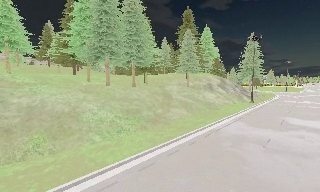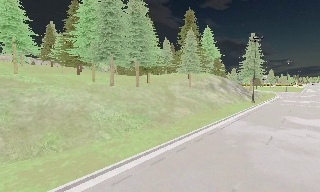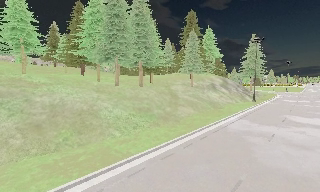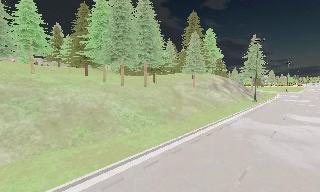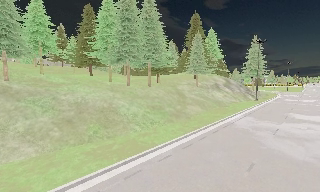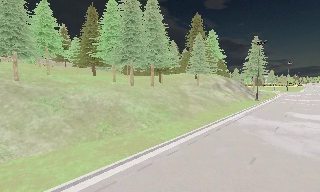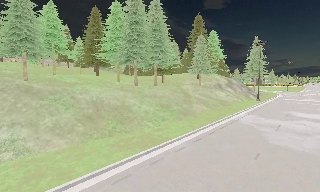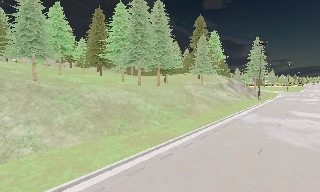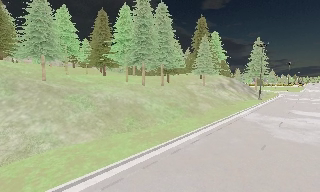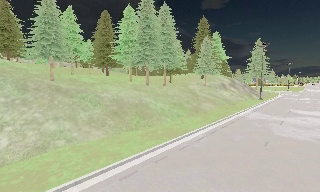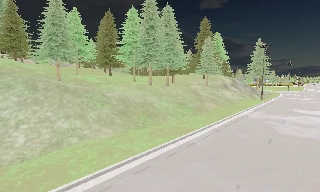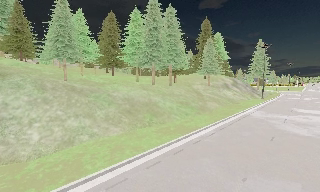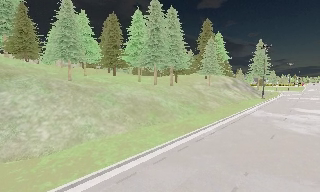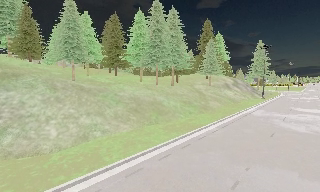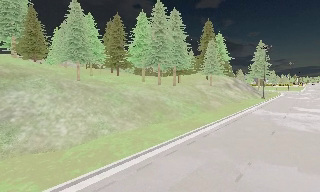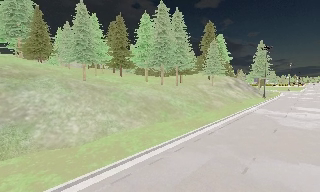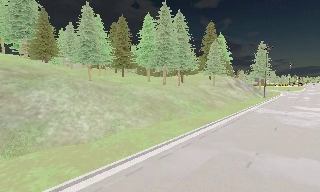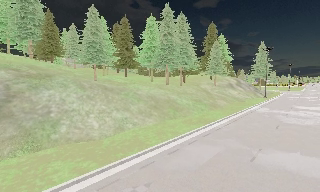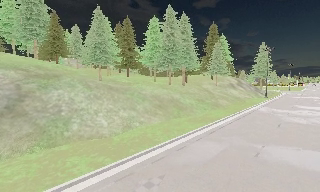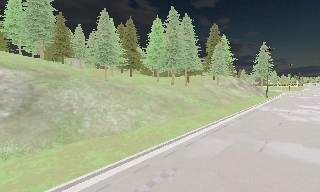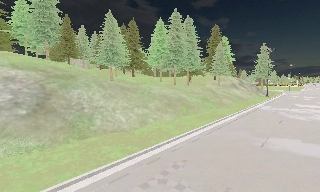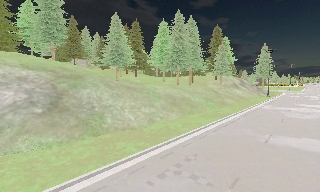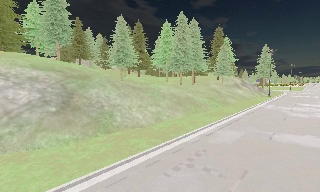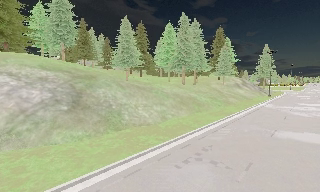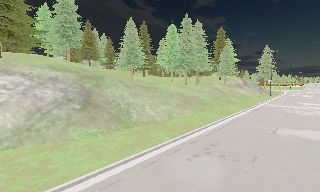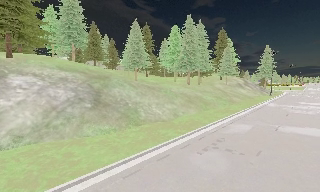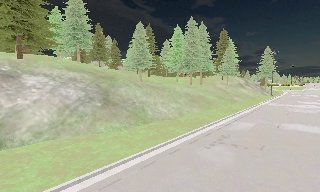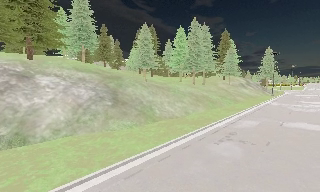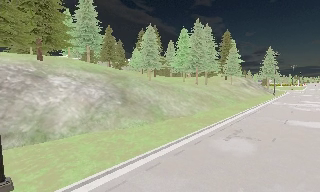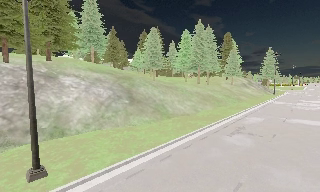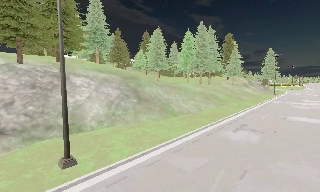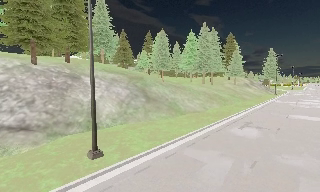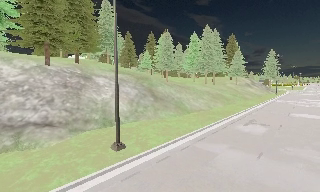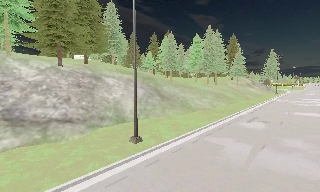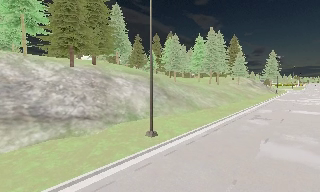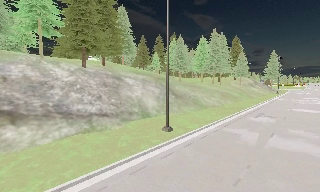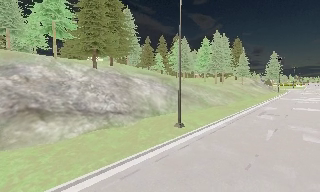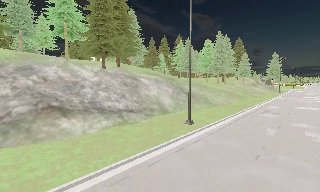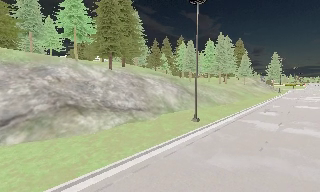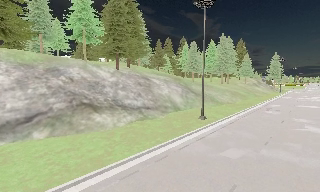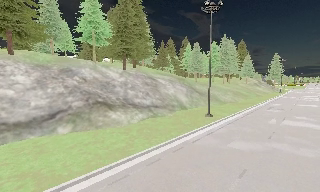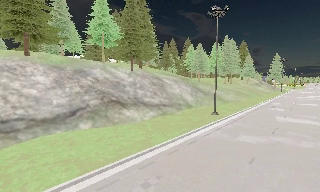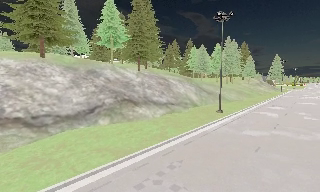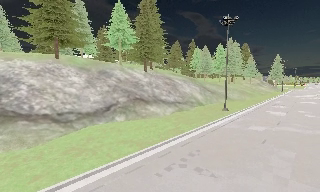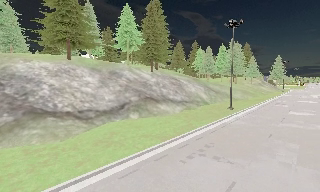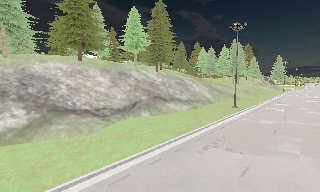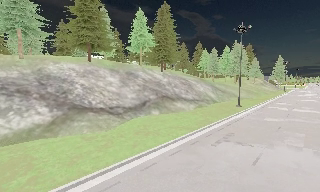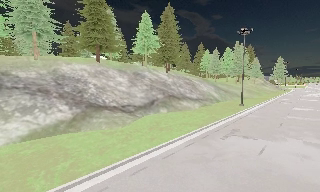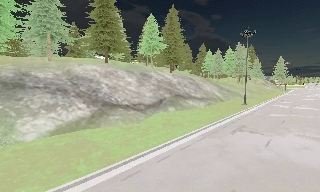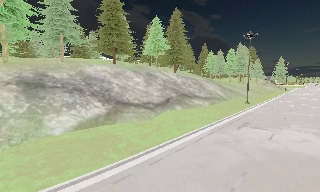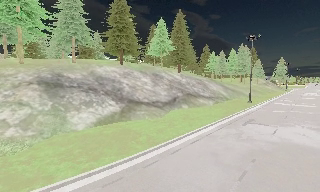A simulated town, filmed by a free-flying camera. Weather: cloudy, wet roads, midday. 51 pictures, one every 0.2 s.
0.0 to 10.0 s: The camera travels backward and to its left, about 55 m, so what stands in front gets smaller. It gains speed.
The film runs backward here.
